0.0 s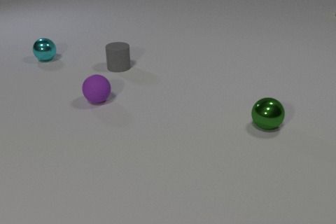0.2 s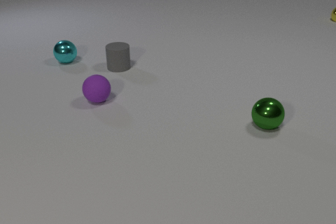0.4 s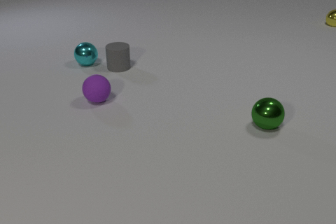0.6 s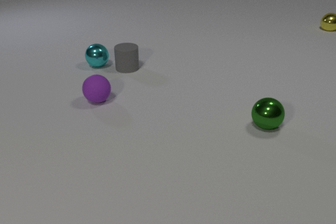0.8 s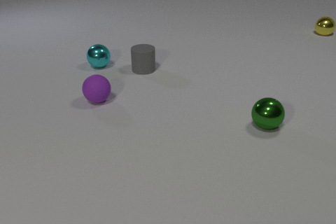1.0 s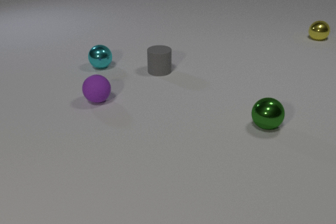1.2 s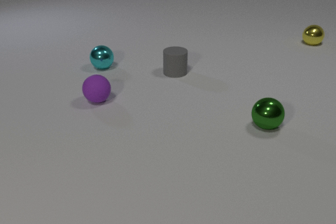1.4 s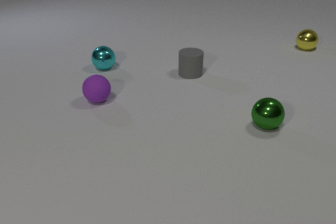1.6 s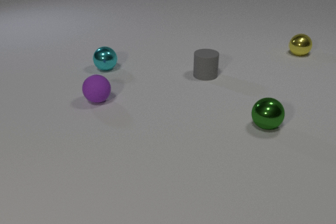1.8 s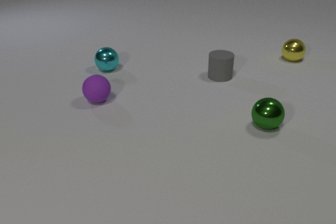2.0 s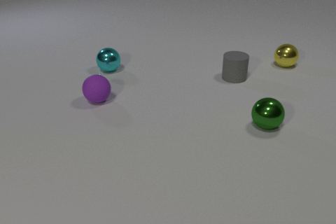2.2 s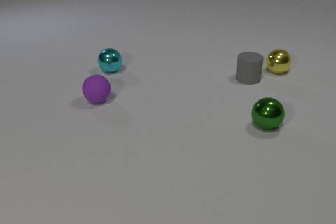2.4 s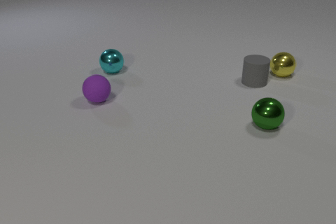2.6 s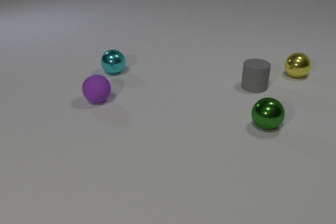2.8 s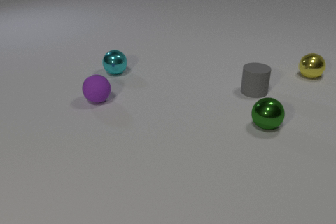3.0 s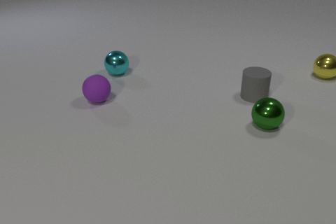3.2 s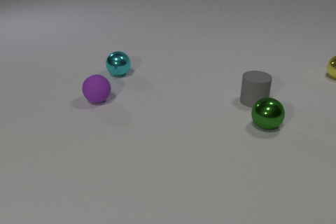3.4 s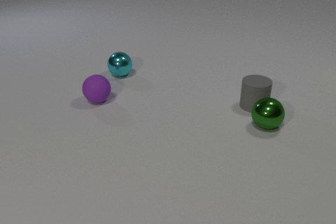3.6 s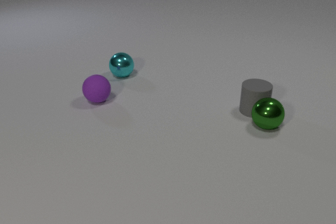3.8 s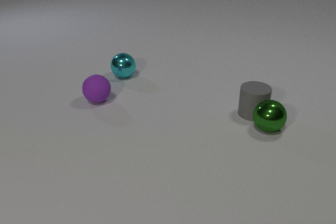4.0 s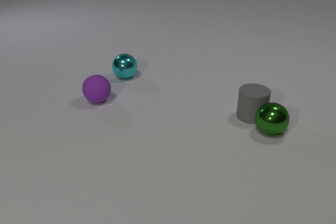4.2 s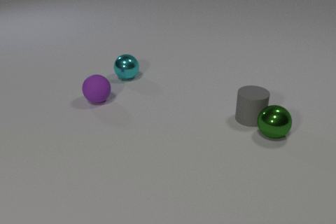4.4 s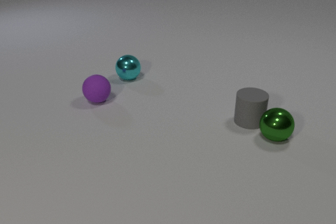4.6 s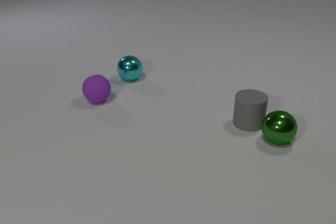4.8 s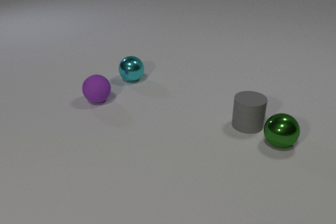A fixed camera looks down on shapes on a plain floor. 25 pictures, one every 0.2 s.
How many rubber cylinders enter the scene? 0.
How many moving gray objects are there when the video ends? 1.
How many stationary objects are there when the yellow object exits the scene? 2.
0.0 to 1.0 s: The cyan metal sphere rolls to the right and toward the camera. The gray rubber cylinder slides to the right. The yellow metal sphere comes in at the right edge, rolls toward the camera. The cyan metal sphere and the gray rubber cylinder collide.
1.0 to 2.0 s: The cyan metal sphere rolls toward the camera and to the right. The gray rubber cylinder slides to the right. The yellow metal sphere rolls toward the camera.
2.0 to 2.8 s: The cyan metal sphere rolls toward the camera and to the right. The gray rubber cylinder slides toward the camera and to the right. The yellow metal sphere rolls to the right and toward the camera. The gray rubber cylinder and the yellow metal sphere collide.
2.8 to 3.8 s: The cyan metal sphere rolls toward the camera and to the right. The gray rubber cylinder slides toward the camera. The yellow metal sphere rolls to the right, leaves at the right edge. The gray rubber cylinder and the green metal sphere collide.
3.8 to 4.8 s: The cyan metal sphere rolls toward the camera and to the right. The gray rubber cylinder slides toward the camera. The green metal sphere rolls toward the camera and to the right.
